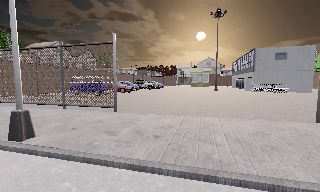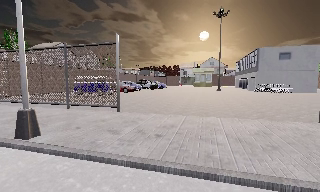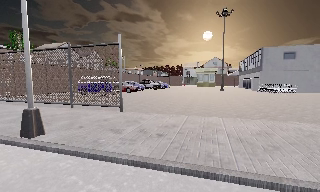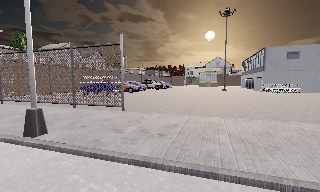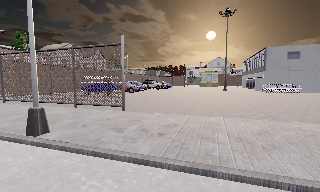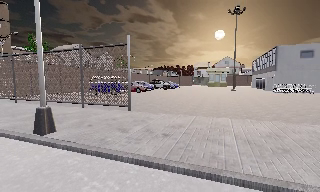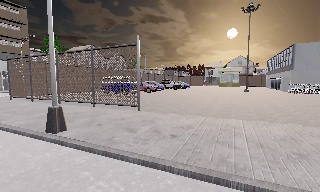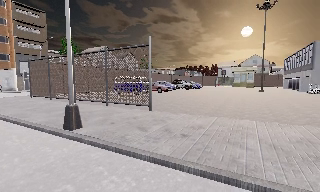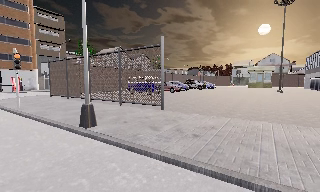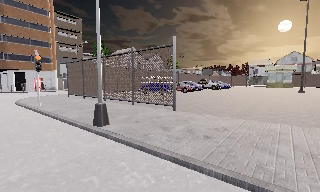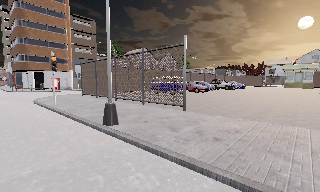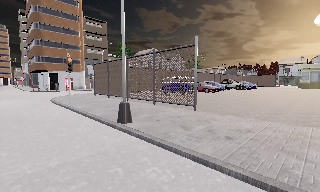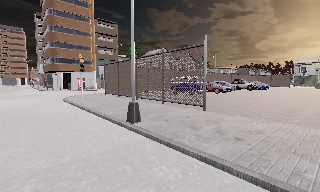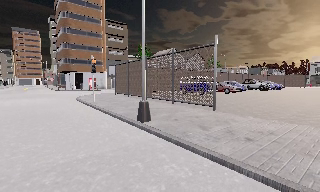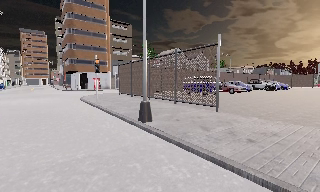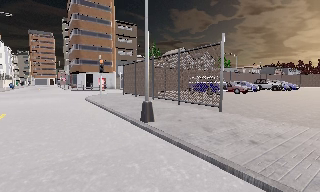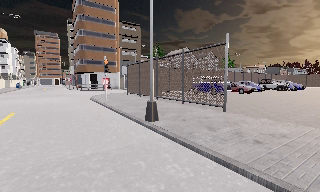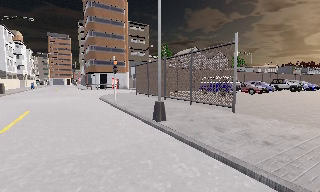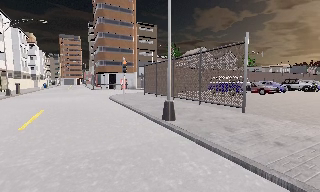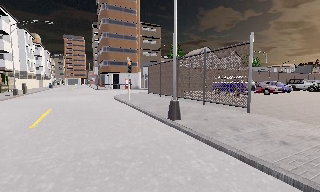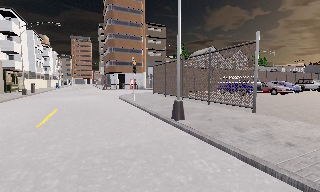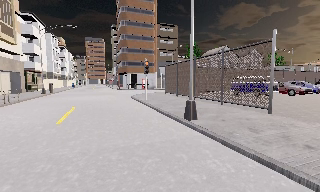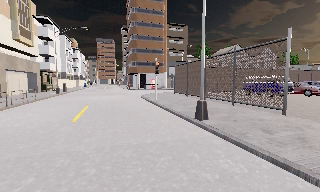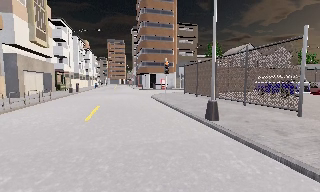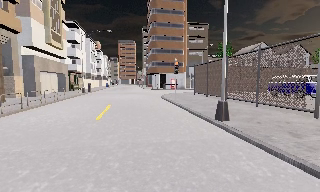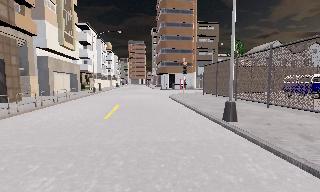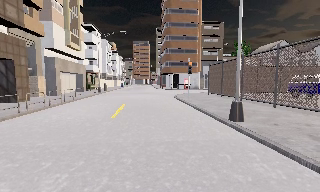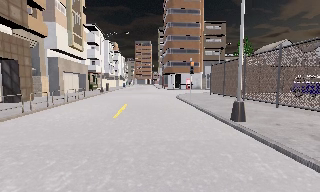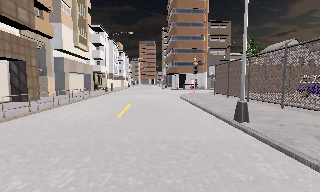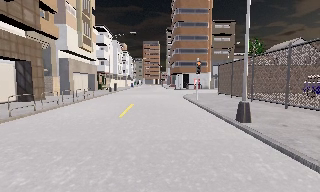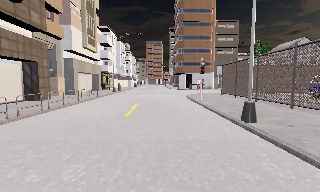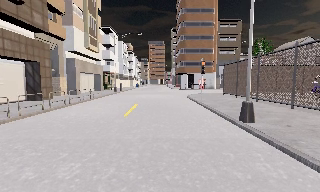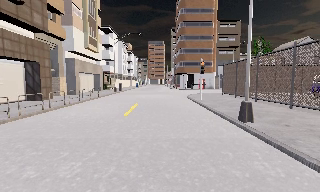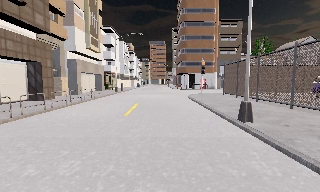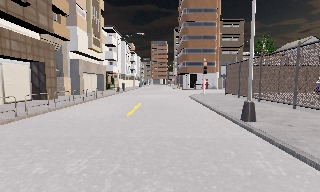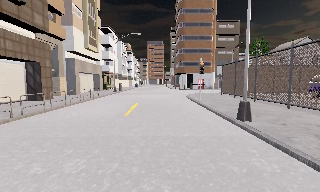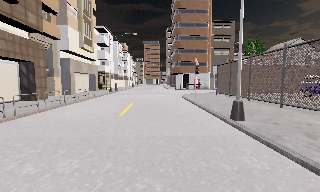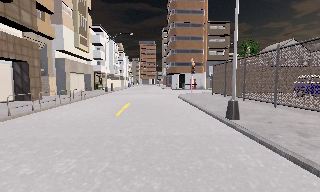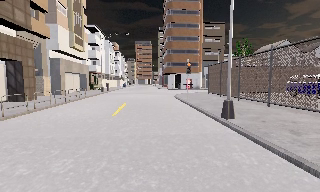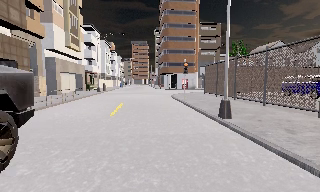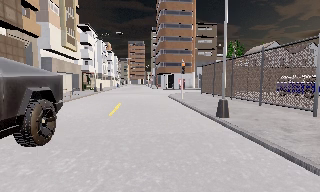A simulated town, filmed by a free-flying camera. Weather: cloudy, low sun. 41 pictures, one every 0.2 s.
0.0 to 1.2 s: The camera shifts only a little, or ends up much as it began.
1.2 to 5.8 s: The camera pans to its left, which is counterclockwise from overhead, by about 65 degrees. It travels backward, about 1 m.
5.8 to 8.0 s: The camera shifts only a little, or ends up much as it began.
The film runs backward here.
